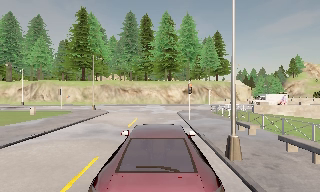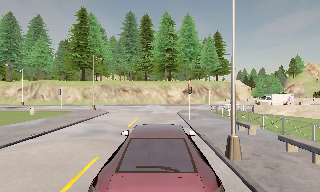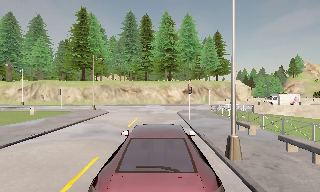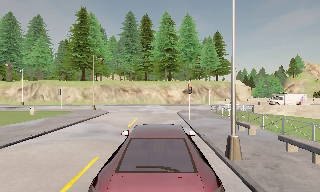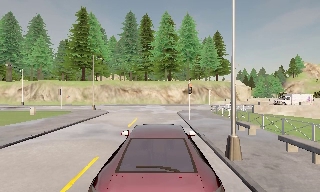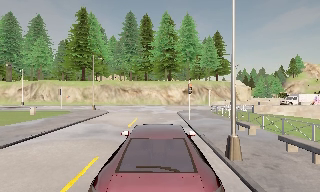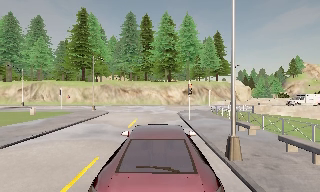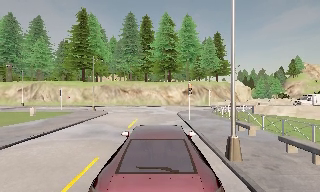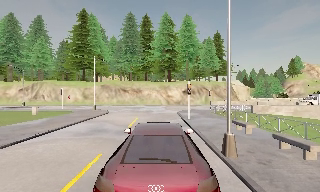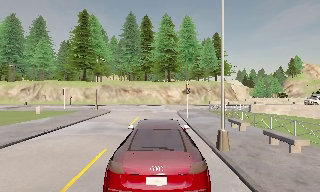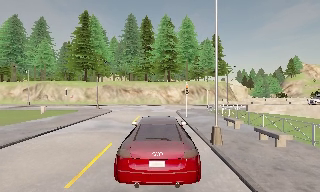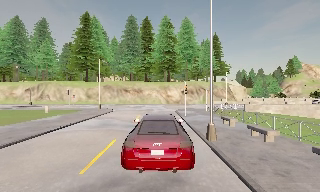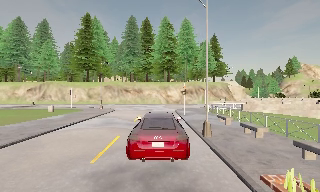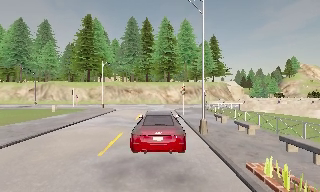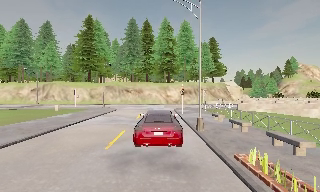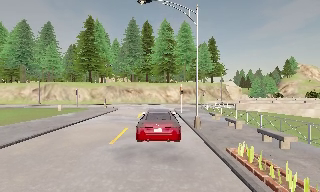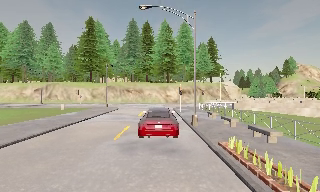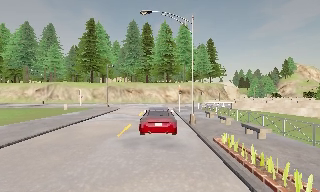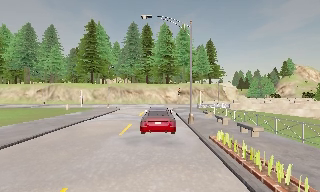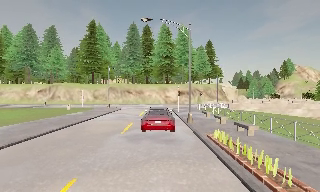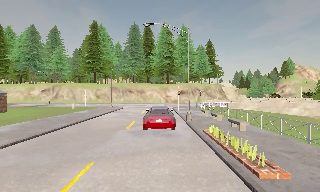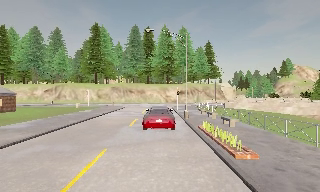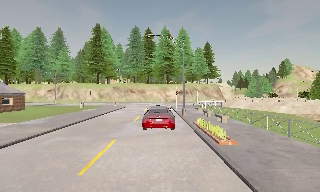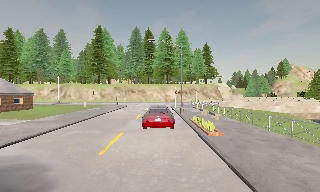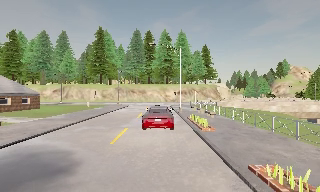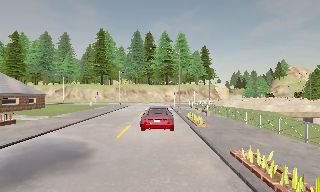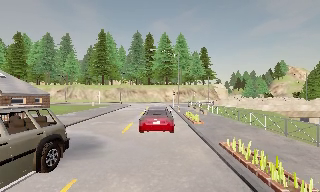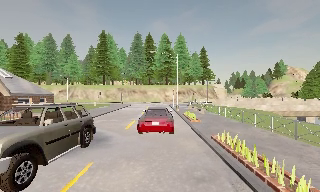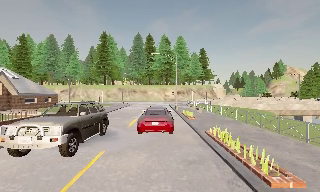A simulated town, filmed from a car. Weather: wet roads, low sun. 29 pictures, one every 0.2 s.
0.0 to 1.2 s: The camera keeps its place and its aim.
1.2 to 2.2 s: The camera travels backward, about 2 m, so what stands in front gets smaller. It gains speed.
2.2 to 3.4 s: The camera travels backward, about 4 m, so what stands in front gets smaller.
3.4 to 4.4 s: The camera travels backward, about 4.5 m, so what stands in front gets smaller. It gains speed.
4.4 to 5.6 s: The camera travels backward, about 7 m, so what stands in front gets smaller.
The film runs backward here.
